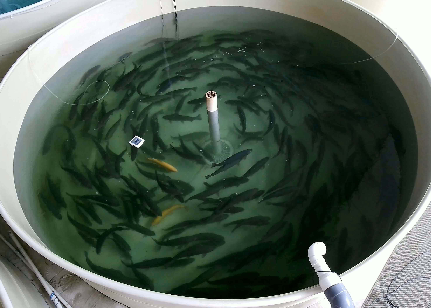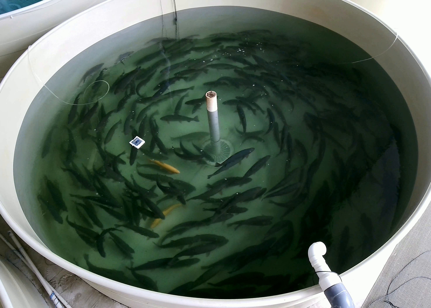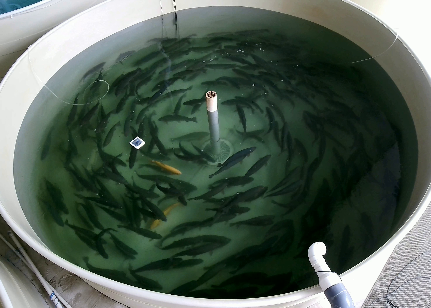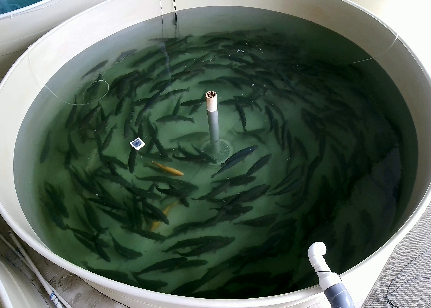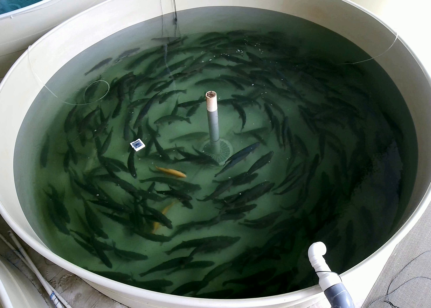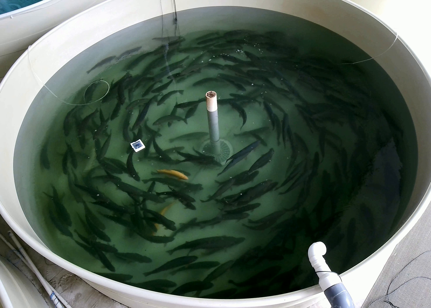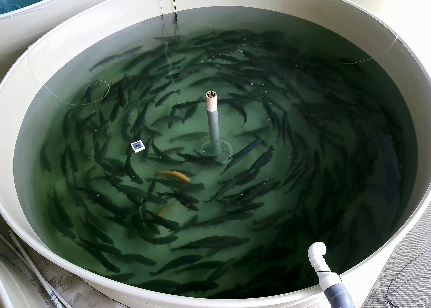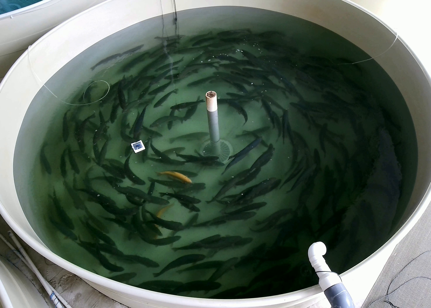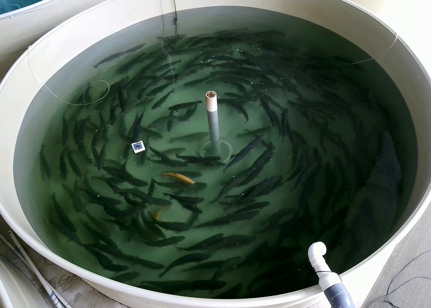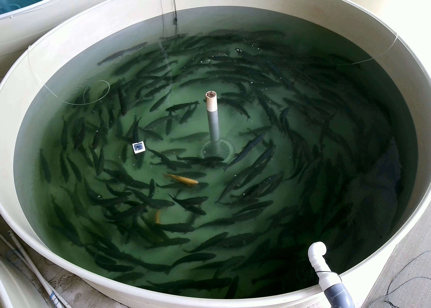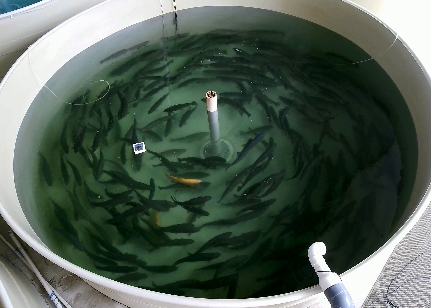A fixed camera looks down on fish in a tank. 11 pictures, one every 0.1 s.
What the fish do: Normal cruising.
